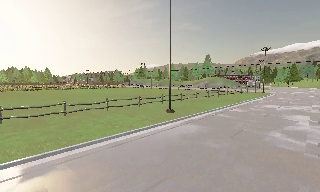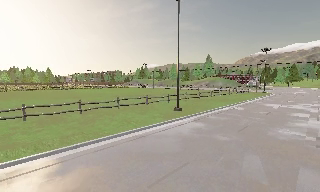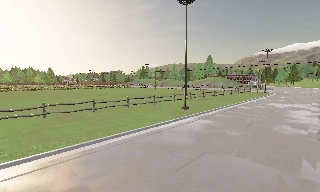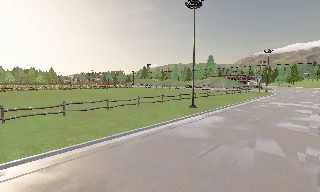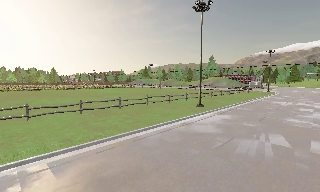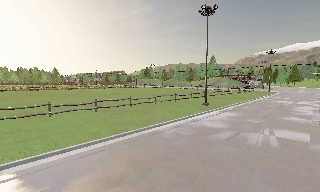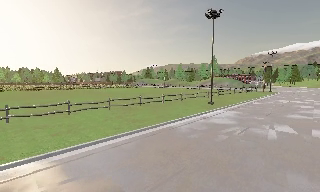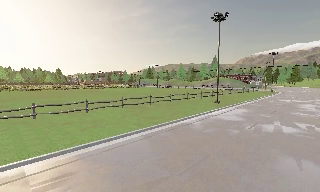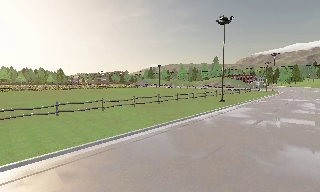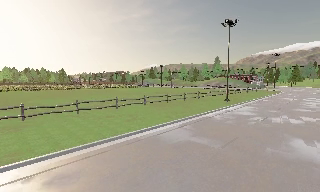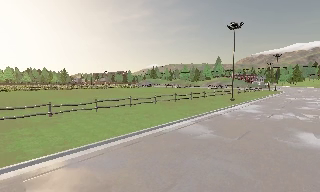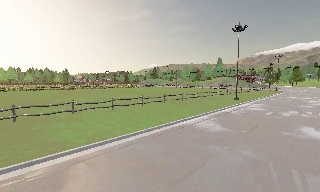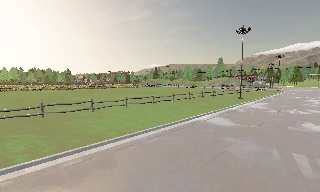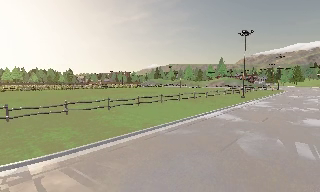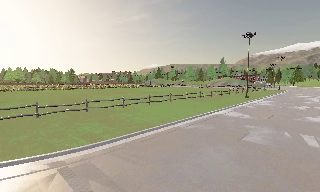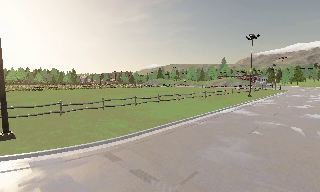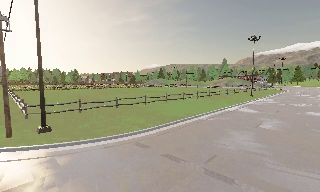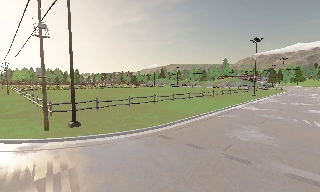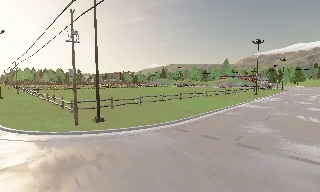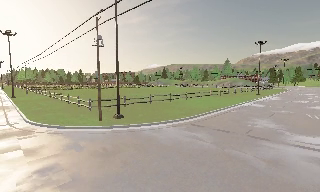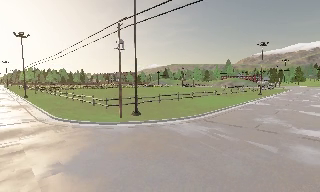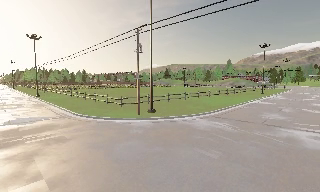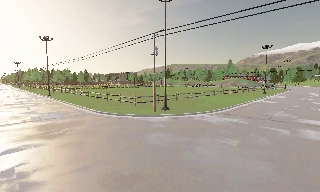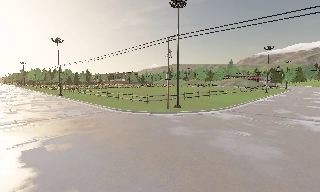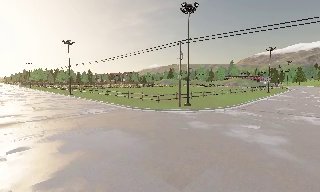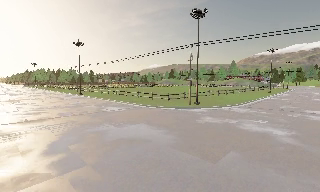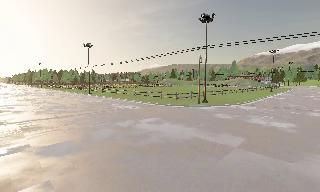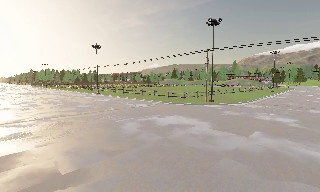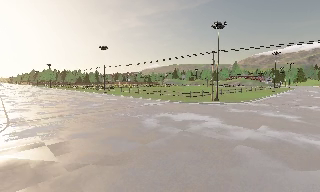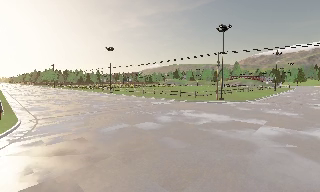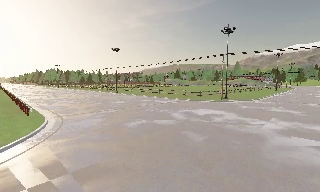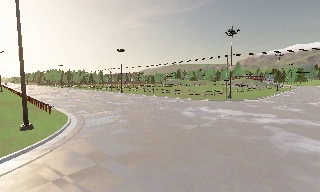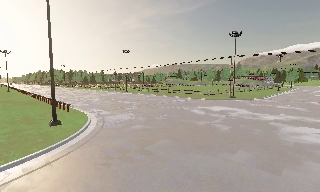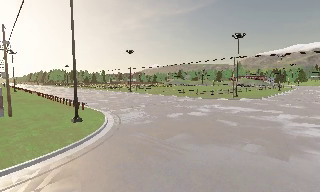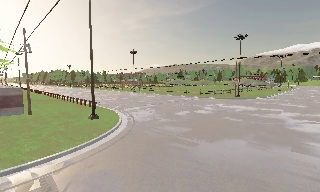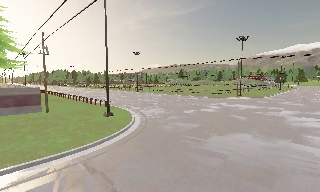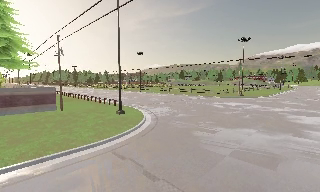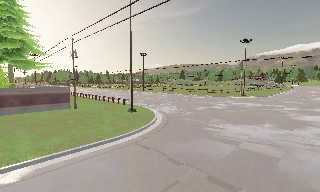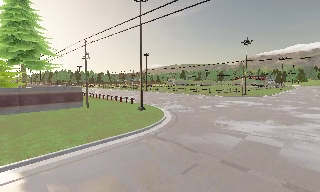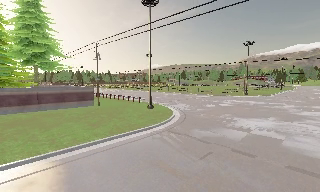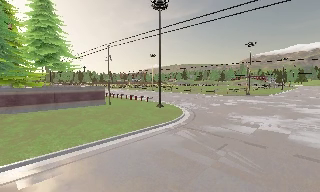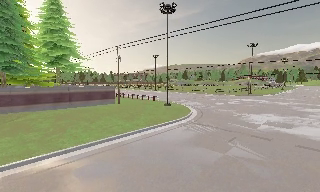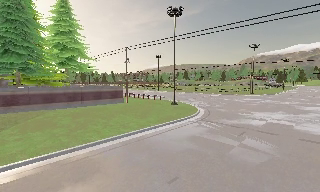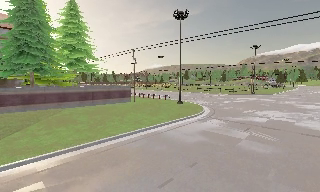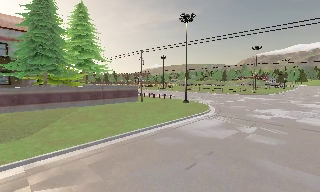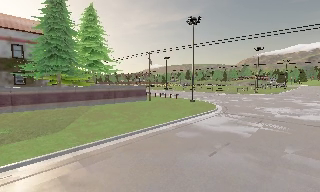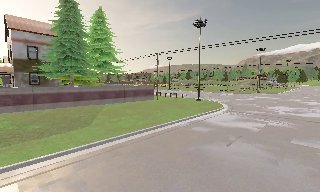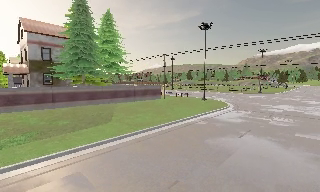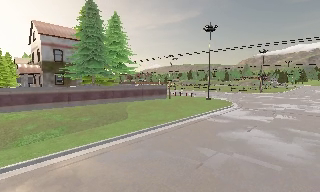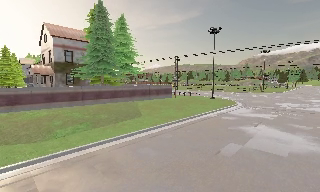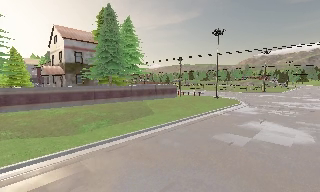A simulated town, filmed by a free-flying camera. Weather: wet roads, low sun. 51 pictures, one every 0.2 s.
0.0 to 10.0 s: The camera travels to its left and backward, about 80 m, so close, fixed things drift to the right.
The film runs backward here.
